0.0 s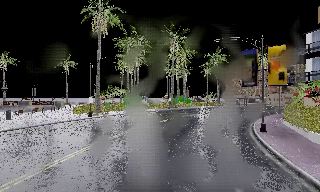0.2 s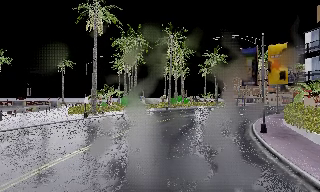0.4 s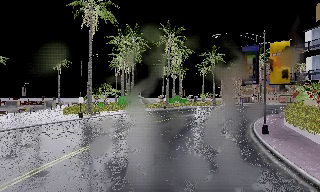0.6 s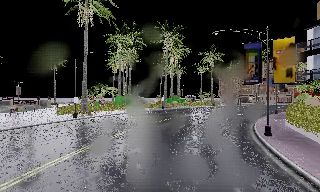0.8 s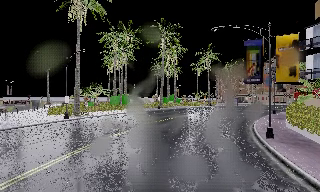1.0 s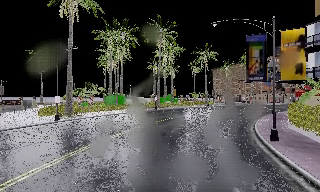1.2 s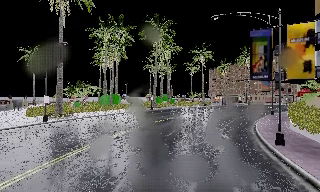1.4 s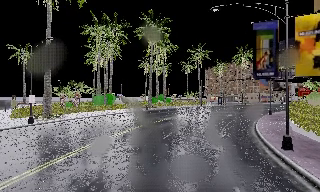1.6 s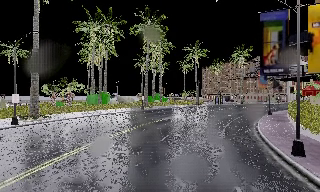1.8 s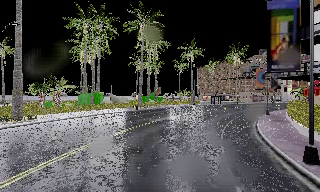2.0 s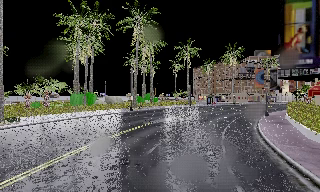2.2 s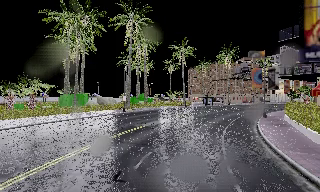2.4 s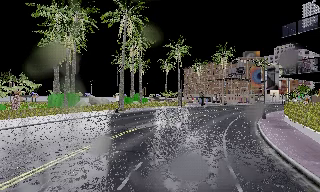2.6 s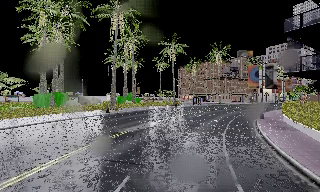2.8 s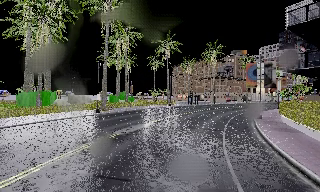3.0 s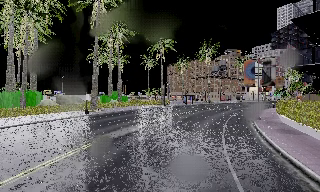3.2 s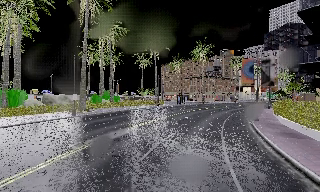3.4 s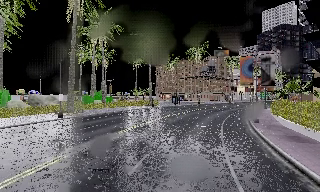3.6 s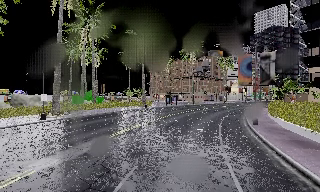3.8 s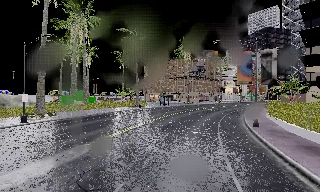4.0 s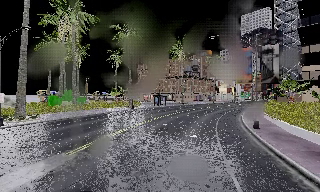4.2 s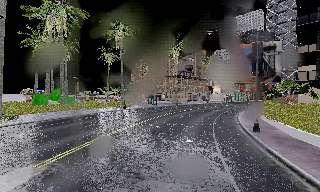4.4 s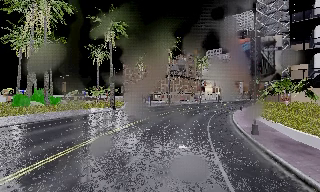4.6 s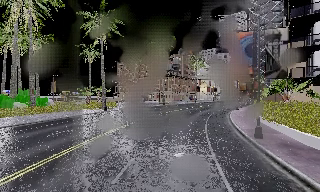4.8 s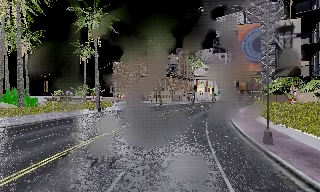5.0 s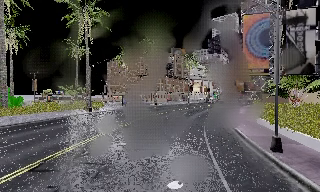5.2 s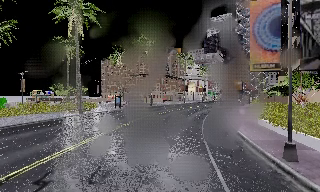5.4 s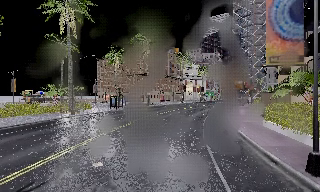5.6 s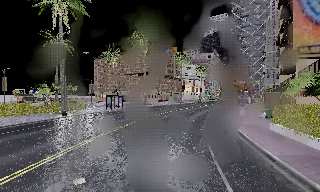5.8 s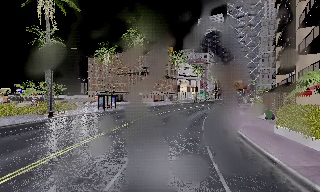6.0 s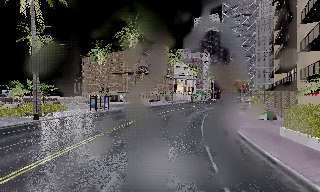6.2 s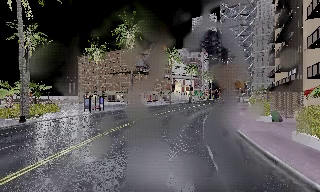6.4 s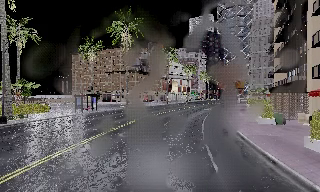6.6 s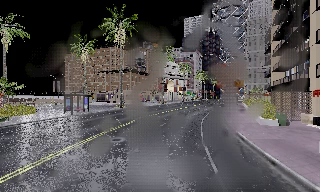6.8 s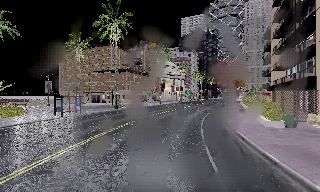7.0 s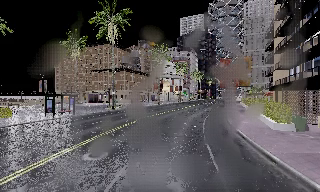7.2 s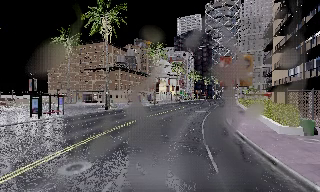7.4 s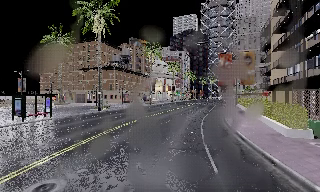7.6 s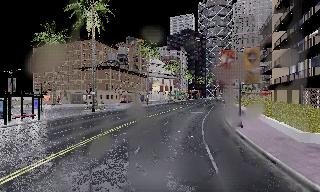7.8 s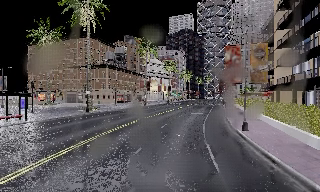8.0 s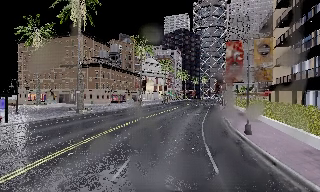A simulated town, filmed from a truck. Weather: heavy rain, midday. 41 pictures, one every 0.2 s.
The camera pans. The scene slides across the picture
to the left.
The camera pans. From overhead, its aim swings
clockwise.
0.0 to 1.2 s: The camera travels forward, about 4.5 m, so what stands in front looms larger. It gains speed.
1.2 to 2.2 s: The camera travels forward, about 5 m, so what stands in front looms larger.
2.2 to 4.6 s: The camera pans to its right, which is clockwise from overhead, by about 25 degrees. It travels forward, about 15 m, so what stands in front looms larger.
4.6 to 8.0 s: The camera pans to its right, which is clockwise from overhead, by about 20 degrees. It travels forward, about 20 m, so what stands in front looms larger.
The film runs forward here.
